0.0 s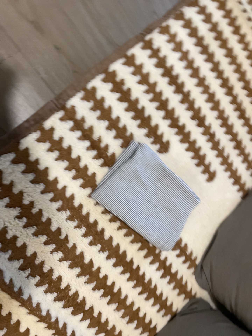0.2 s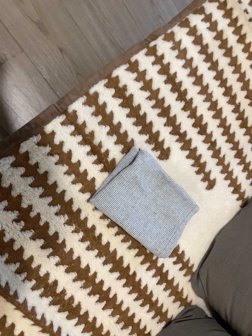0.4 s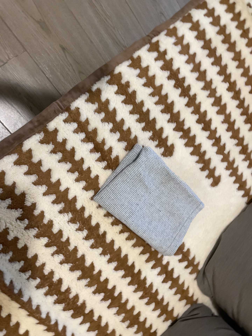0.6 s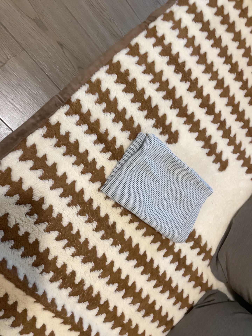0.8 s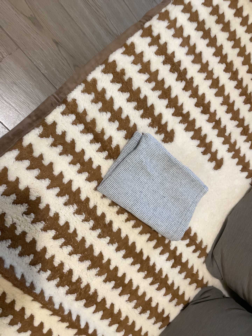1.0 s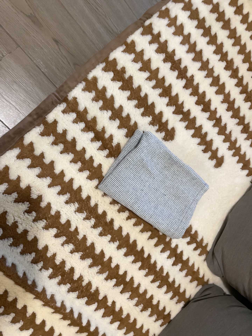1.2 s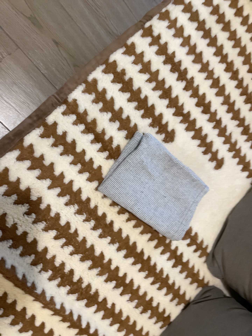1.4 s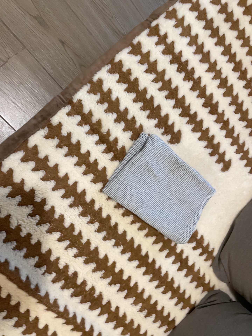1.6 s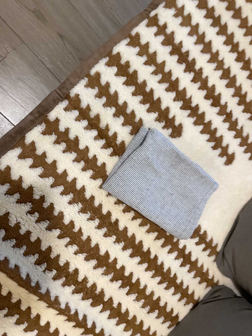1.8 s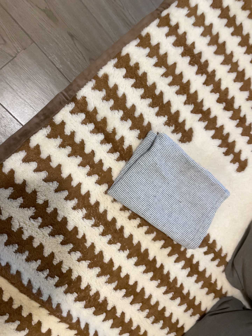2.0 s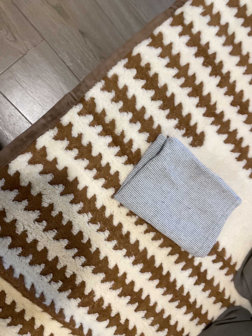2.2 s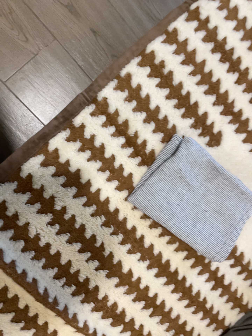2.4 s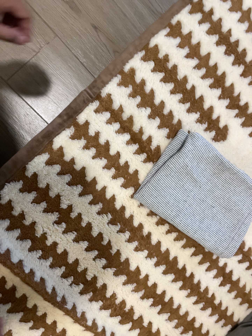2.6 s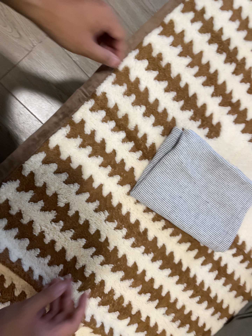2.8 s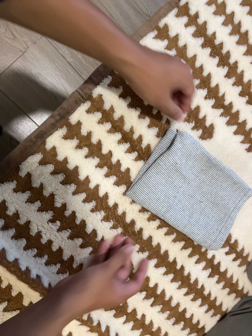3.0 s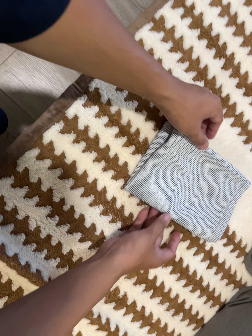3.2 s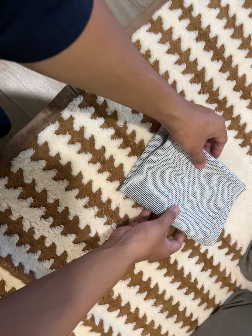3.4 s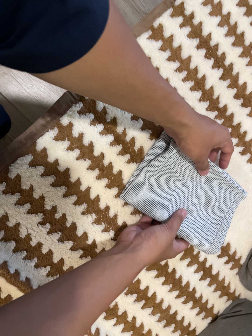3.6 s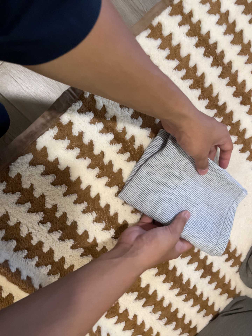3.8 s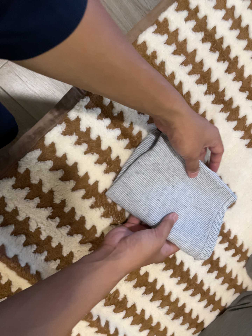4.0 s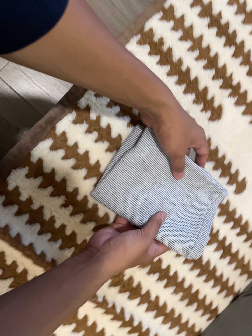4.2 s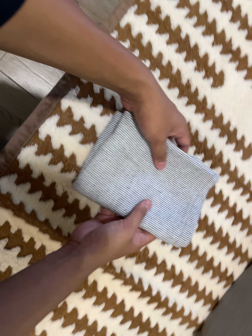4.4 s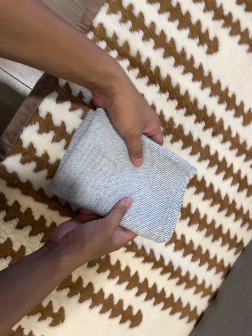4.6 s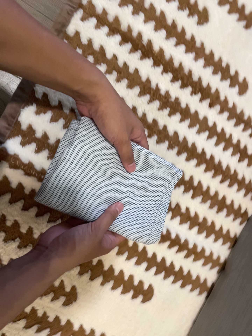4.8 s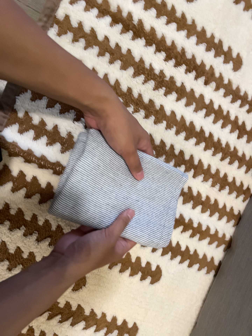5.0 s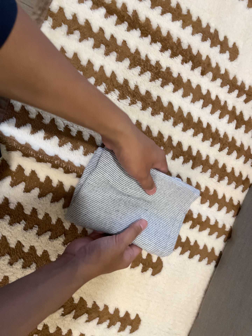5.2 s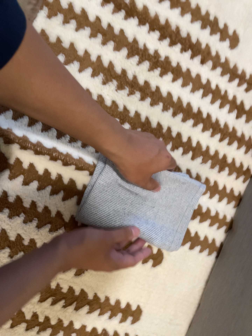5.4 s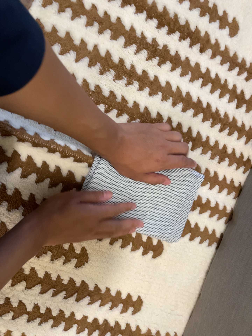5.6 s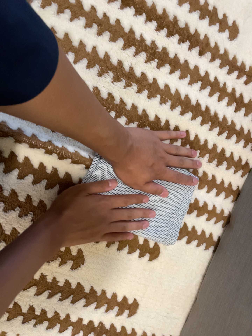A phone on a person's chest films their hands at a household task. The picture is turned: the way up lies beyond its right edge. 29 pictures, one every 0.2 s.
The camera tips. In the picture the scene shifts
upward.
0.0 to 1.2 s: The camera shifts only a little, or ends up much as it began.
1.2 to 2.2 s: The camera travels forward, about 7 cm, so what stands in front looms larger.
2.2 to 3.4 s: The camera shifts only a little, or ends up much as it began.
3.4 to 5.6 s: The camera travels toward the bottom of its view, about 18 cm, so close, fixed things drift upward. It rolls about its line of sight by about 25 degrees, and the scene rotates counterclockwise.
The film runs backward here.
